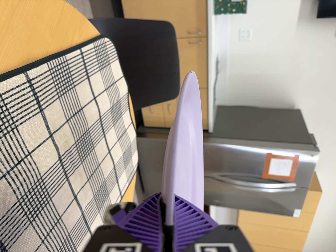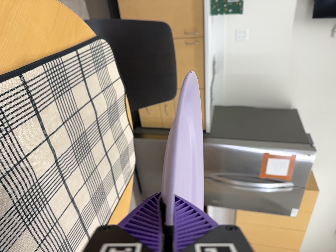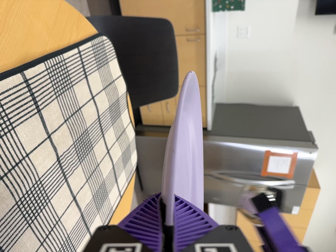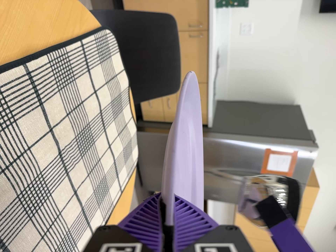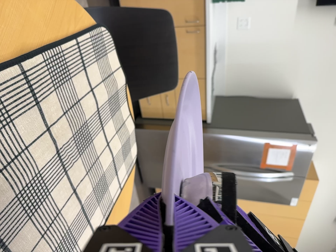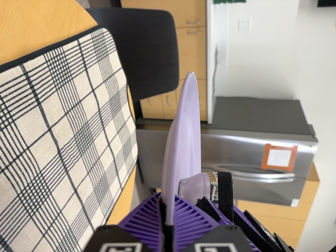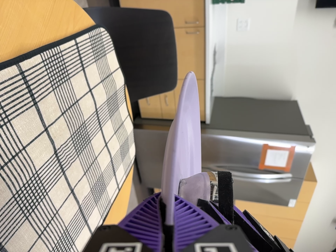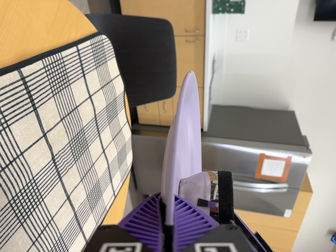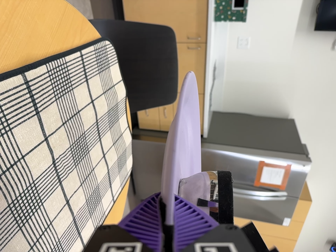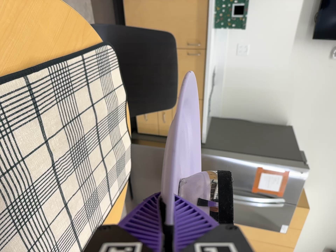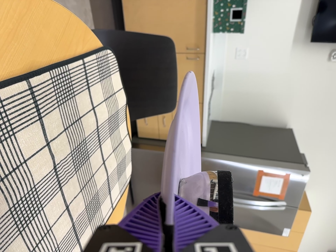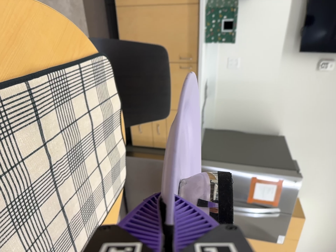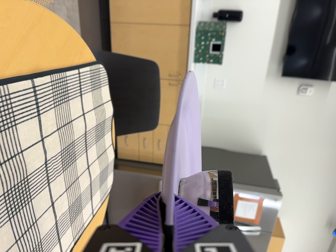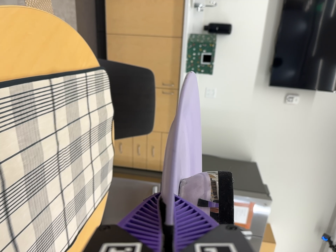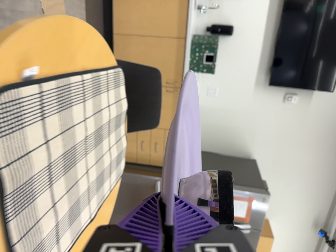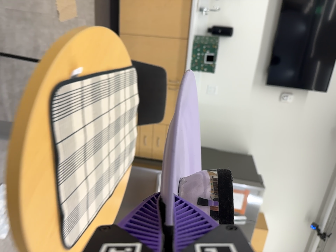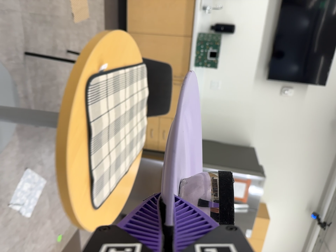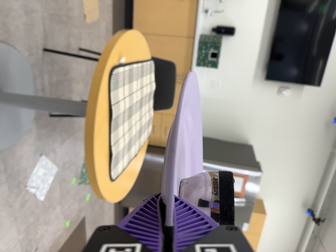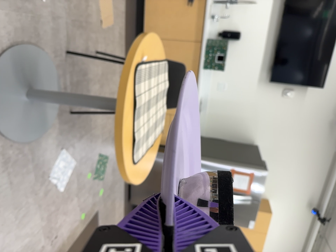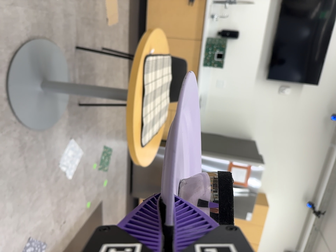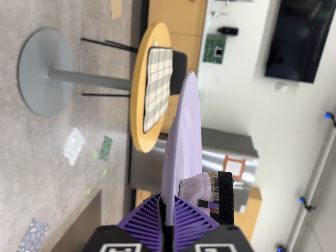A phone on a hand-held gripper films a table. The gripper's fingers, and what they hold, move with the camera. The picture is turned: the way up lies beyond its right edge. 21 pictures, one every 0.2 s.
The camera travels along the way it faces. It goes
backward.
0.0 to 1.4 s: The camera shifts only a little, or ends up much as it began.
1.4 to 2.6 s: The camera travels backward and toward the bottom of its view, about 18 cm, so what stands in front gets smaller. Its aim tips toward the top of its view by about 15 degrees.
2.6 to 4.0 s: The camera travels backward, about 100 cm, so what stands in front gets smaller.
The film runs backward here.
